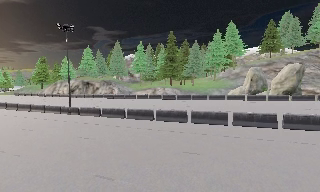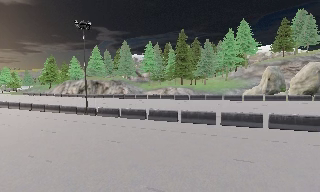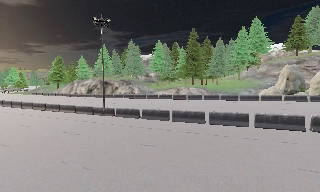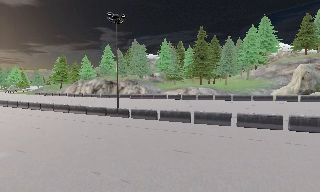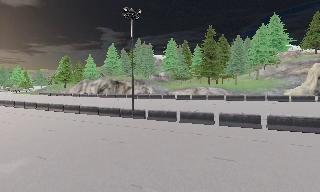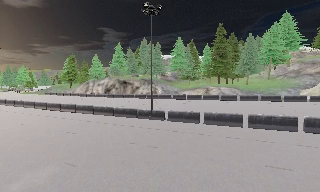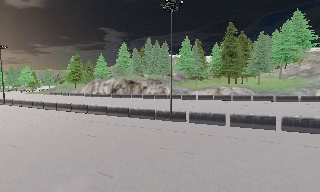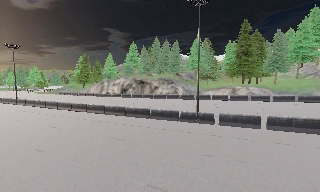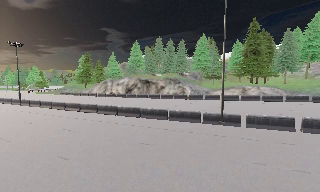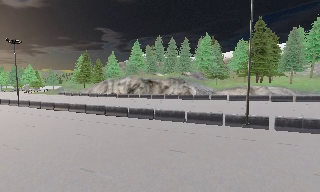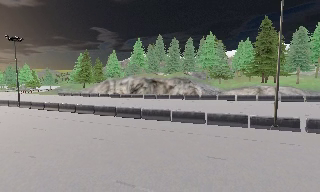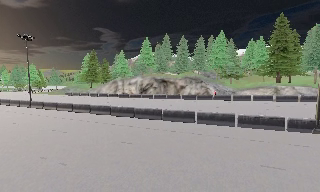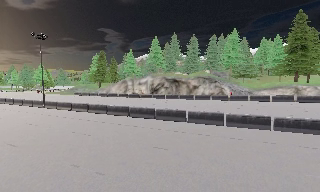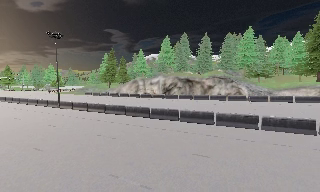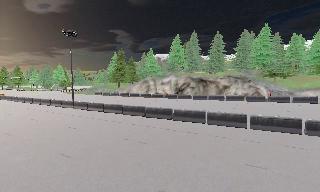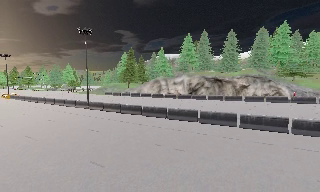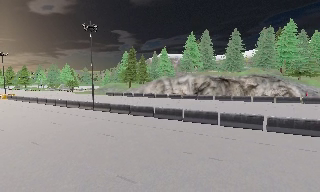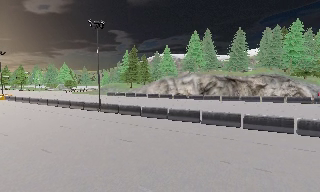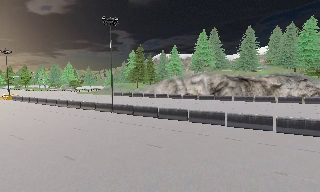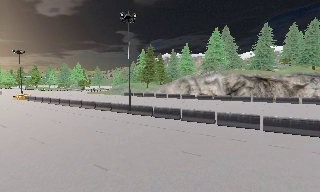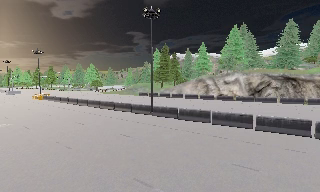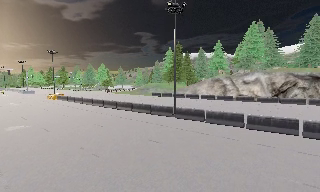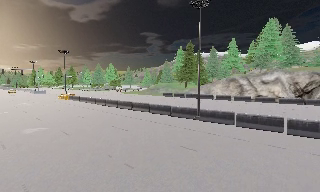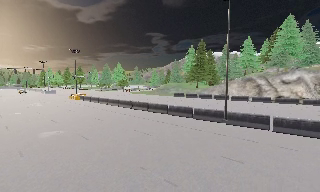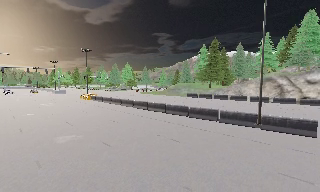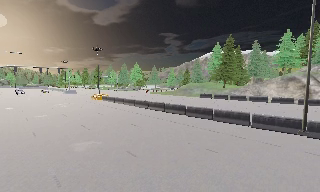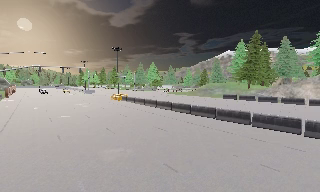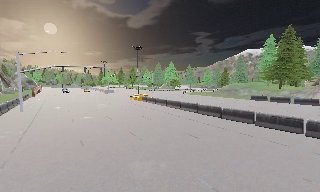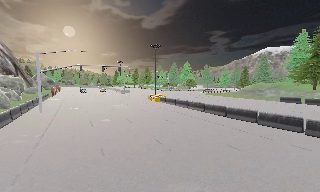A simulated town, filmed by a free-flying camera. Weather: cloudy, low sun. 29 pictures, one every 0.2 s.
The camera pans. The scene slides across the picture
to the right.
The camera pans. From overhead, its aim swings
counterclockwise.
0.0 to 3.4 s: The camera travels to its left and forward, about 40 m, so close, fixed things drift to the right.
3.4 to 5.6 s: The camera swings to its left by about 30 degrees, and the scene slides to the right. It travels to its left and forward, about 25 m, so close, fixed things drift to the right.
The film runs backward here.
